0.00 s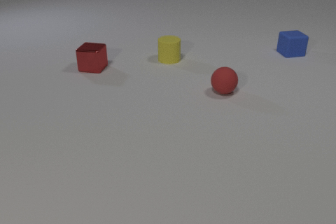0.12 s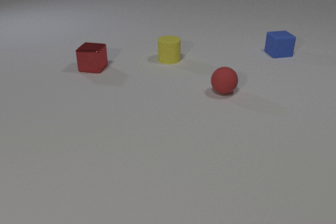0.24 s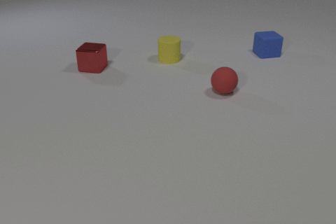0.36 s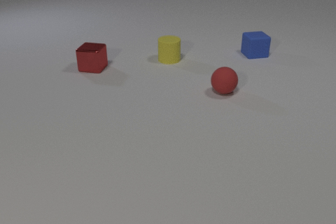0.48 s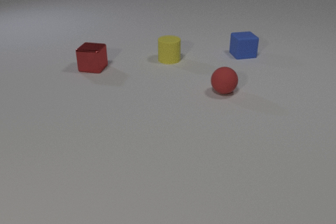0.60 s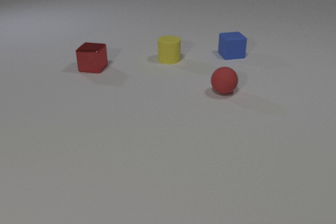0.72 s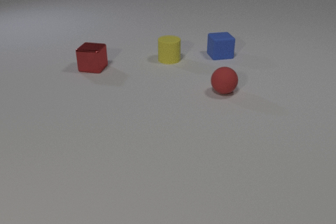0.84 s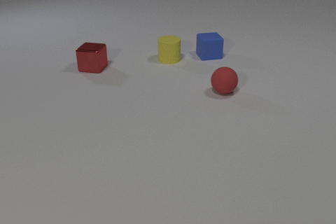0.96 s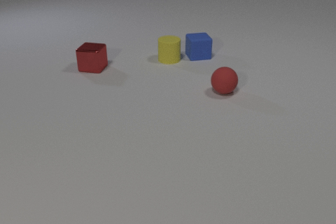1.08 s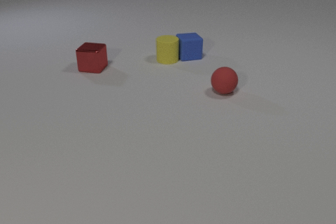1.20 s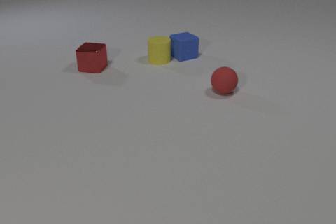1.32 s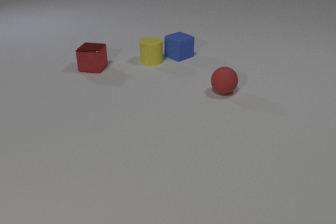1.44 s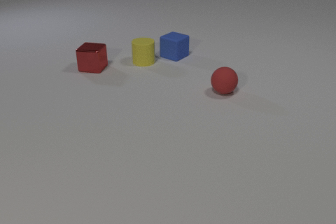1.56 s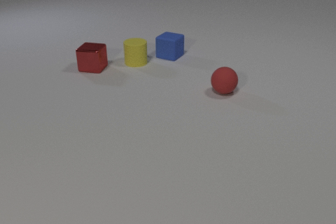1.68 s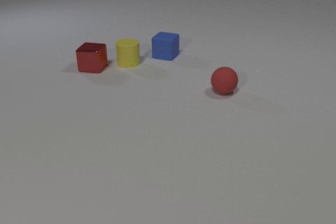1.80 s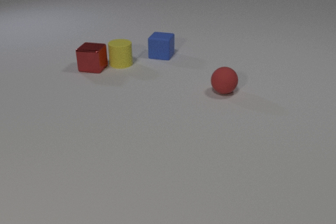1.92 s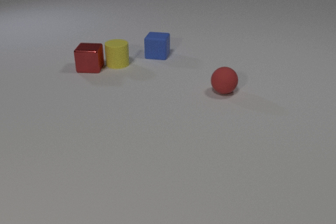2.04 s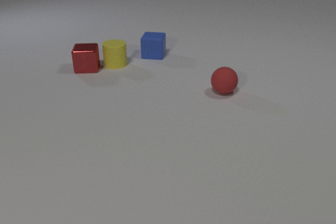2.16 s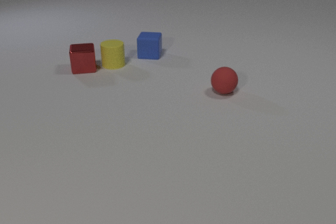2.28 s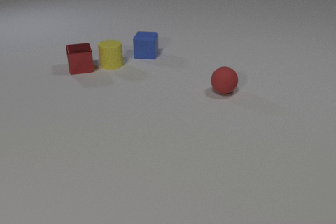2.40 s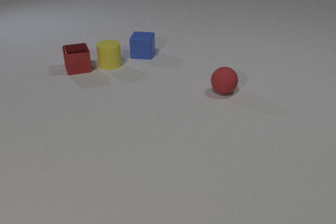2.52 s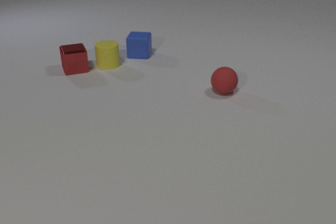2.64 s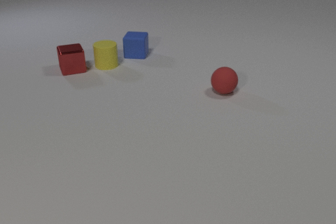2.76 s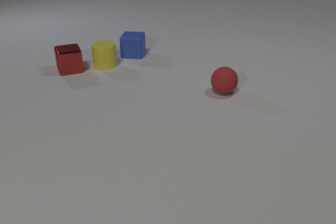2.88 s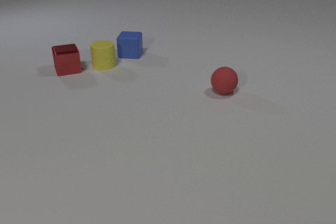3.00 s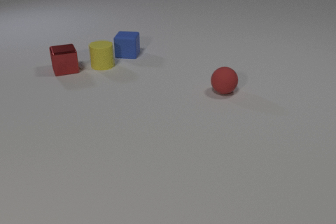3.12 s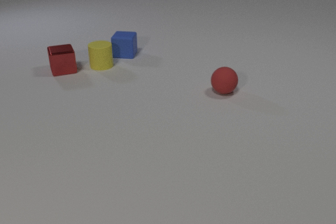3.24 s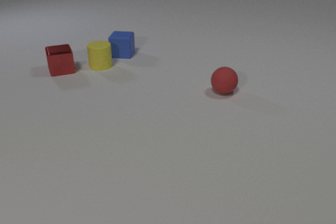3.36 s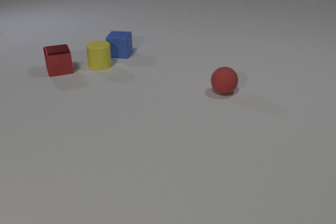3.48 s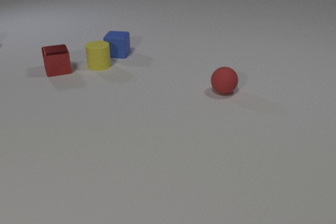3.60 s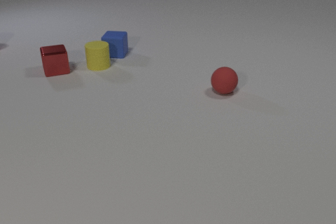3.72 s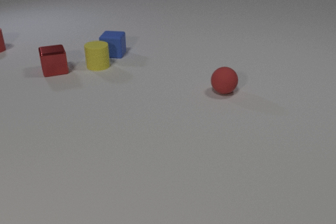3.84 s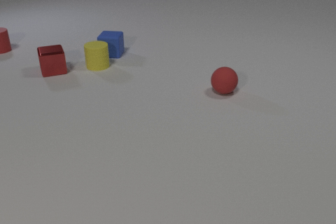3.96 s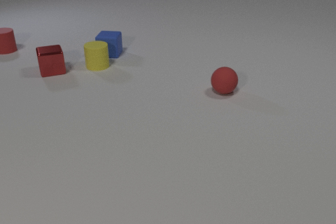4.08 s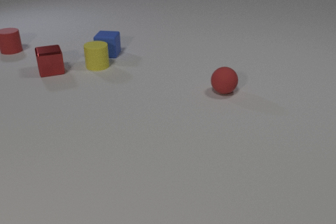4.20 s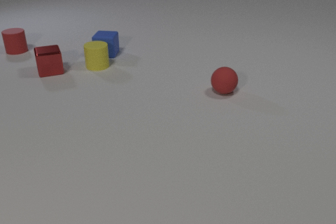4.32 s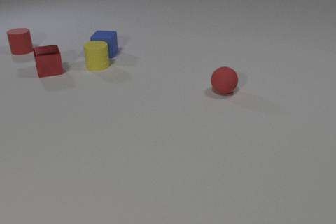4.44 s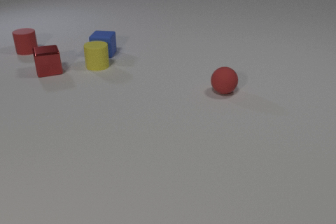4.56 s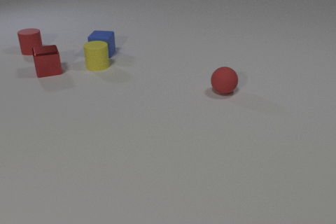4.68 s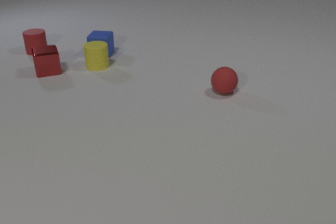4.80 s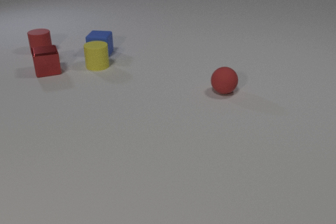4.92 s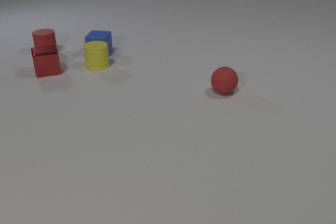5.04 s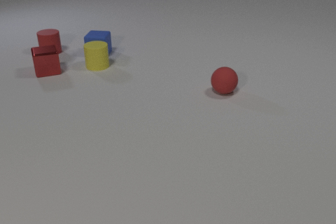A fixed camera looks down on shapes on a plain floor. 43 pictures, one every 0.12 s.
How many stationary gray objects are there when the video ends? 0.
Are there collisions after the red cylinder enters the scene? no.
How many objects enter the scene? 1.
0.00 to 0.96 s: The blue rubber cube slides to the left.
0.96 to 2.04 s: The blue rubber cube slides to the left, spins so that its near face slides to the right, counterclockwise seen from above. The yellow rubber cylinder slides to the left. The red metal cube slides to the left. The blue rubber cube and the yellow rubber cylinder collide. The yellow rubber cylinder and the red metal cube collide.
2.04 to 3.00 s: The blue rubber cube slides to the left. The yellow rubber cylinder slides to the left. The red metal cube slides to the left.
3.00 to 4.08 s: The blue rubber cube slides to the left. The yellow rubber cylinder slides to the left. The red metal cube slides to the left. The red rubber cylinder comes in at the left edge, slides to the right and toward the camera.
4.08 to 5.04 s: The blue rubber cube slides to the left. The red rubber cylinder slides to the right and toward the camera.
